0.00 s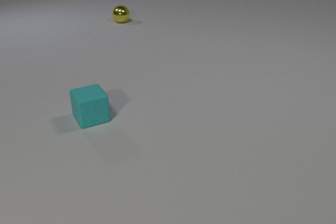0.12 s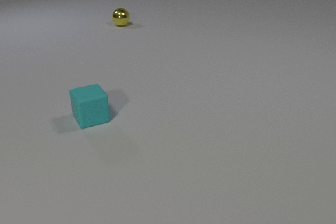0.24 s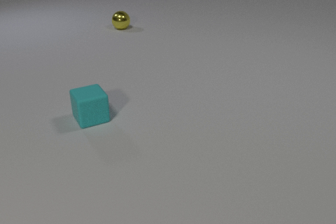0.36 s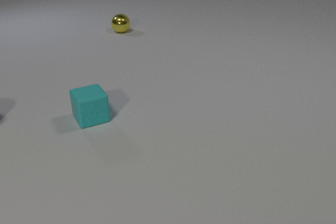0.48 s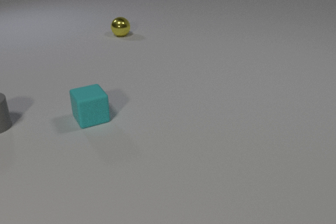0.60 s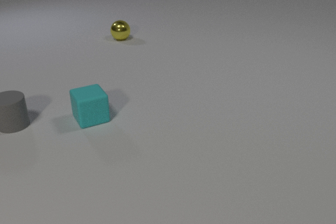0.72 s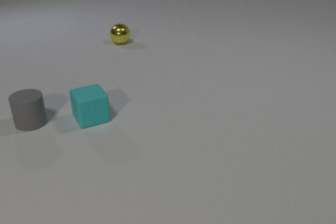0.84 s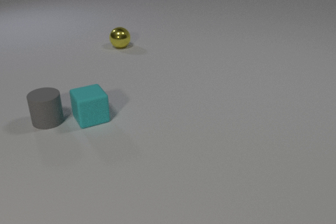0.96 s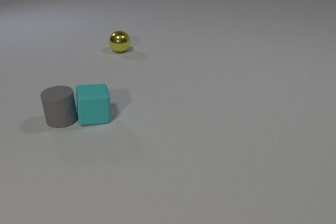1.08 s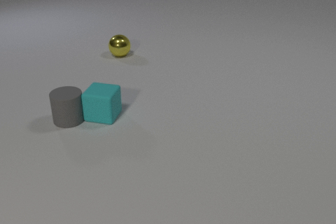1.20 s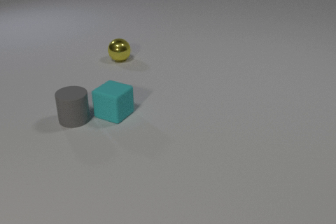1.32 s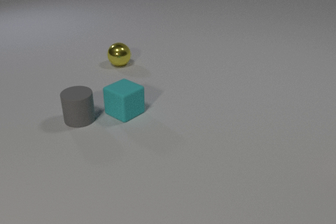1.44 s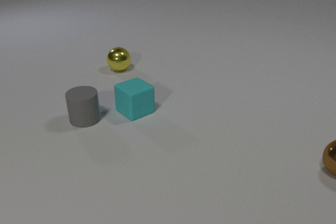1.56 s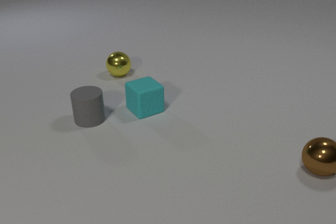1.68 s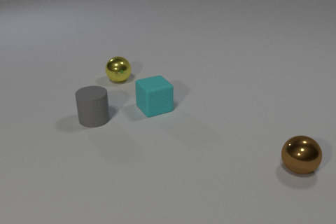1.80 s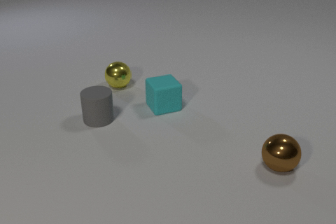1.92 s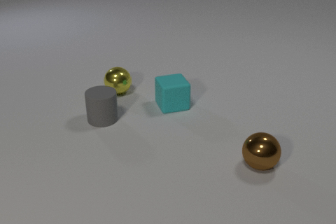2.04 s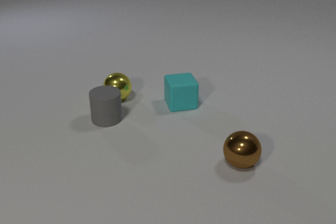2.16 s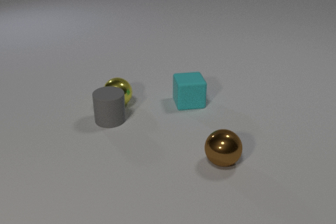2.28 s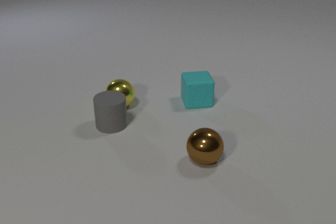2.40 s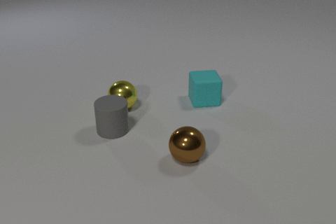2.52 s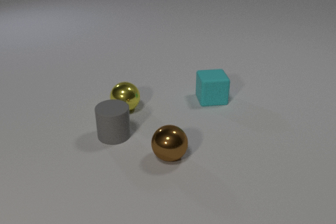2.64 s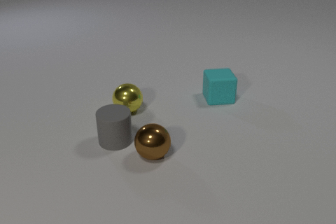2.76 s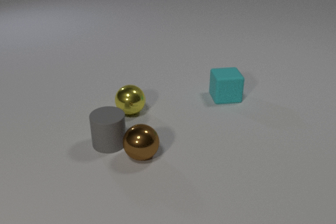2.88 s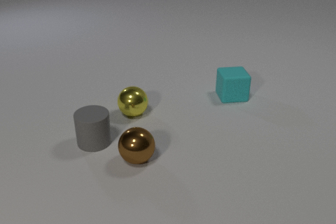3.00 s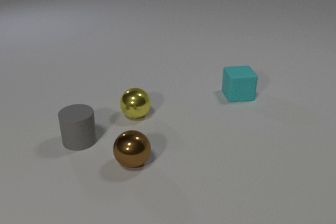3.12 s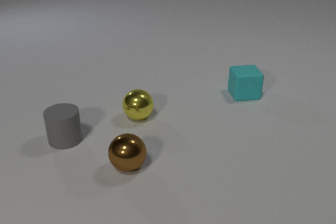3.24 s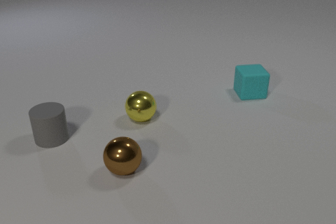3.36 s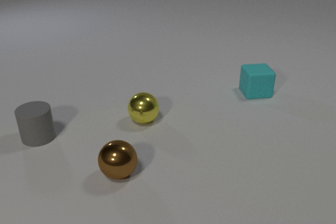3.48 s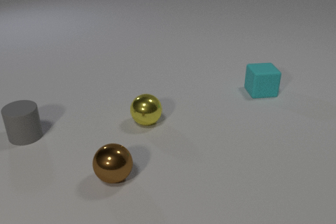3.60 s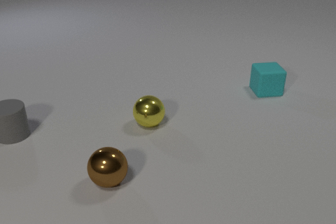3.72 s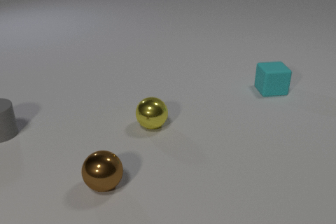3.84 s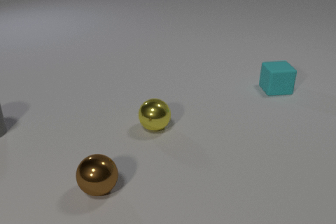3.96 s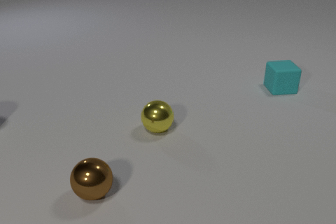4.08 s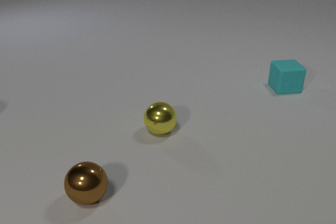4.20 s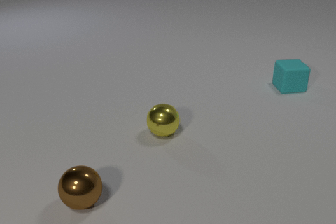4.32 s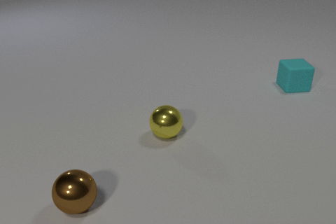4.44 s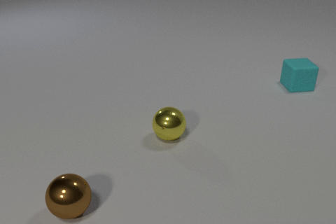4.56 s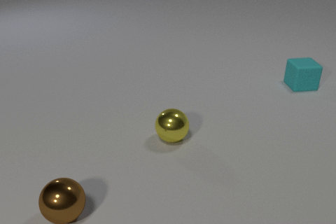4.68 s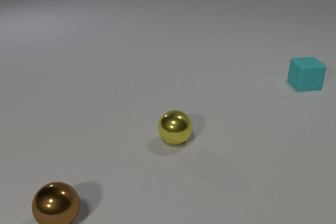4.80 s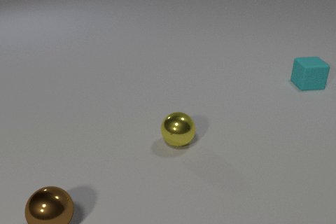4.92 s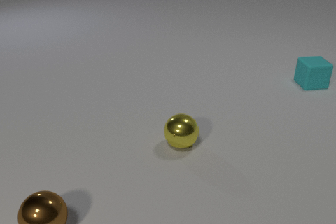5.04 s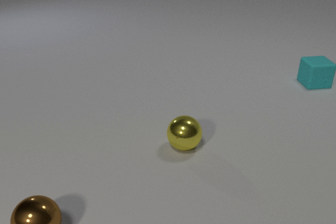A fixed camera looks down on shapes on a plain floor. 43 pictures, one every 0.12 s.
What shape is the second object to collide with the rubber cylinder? sphere.
Are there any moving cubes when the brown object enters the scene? yes.
Are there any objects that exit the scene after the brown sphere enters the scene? yes.
0.00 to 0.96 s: The gray rubber cylinder comes in at the left edge, slides to the right. The yellow metal sphere rolls toward the camera. The gray rubber cylinder and the cyan rubber cube collide.
0.96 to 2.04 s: The gray rubber cylinder slides to the right. The cyan rubber cube slides to the right, spins so that its near face slides to the left, clockwise seen from above. The yellow metal sphere rolls toward the camera. The brown metal sphere comes in at the right edge, rolls to the left.
2.04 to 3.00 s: The gray rubber cylinder slides toward the camera and to the left. The cyan rubber cube slides to the right and away from the camera. The yellow metal sphere rolls toward the camera and to the right. The brown metal sphere rolls to the left. The gray rubber cylinder and the yellow metal sphere collide. The gray rubber cylinder and the brown metal sphere collide.
3.00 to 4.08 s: The gray rubber cylinder slides to the left and away from the camera, leaves at the left edge. The cyan rubber cube slides to the right and away from the camera. The yellow metal sphere rolls toward the camera and to the right. The brown metal sphere rolls toward the camera and to the left.
4.08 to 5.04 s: The cyan rubber cube slides to the right and away from the camera. The yellow metal sphere rolls toward the camera and to the right. The brown metal sphere rolls to the left and toward the camera.
